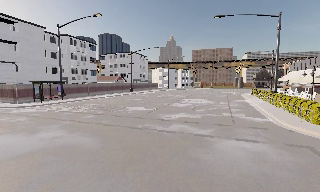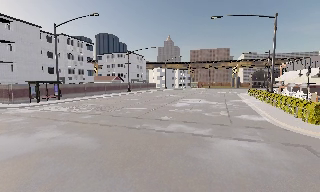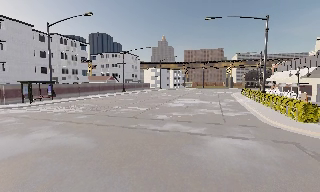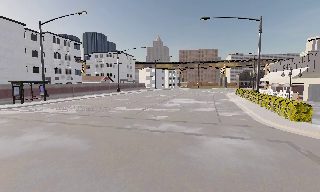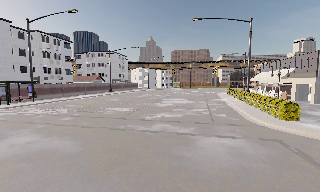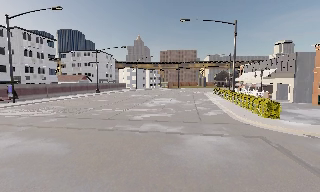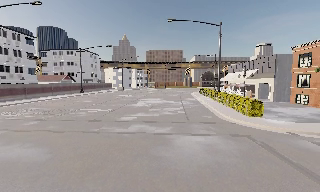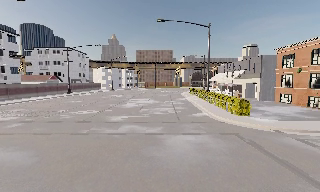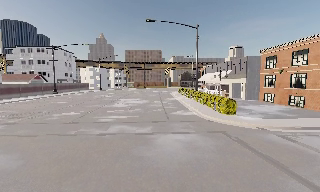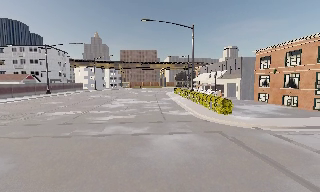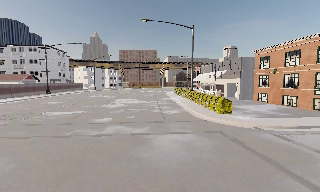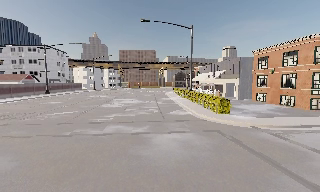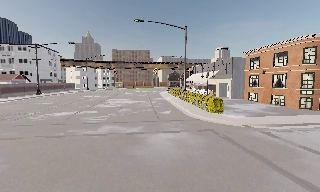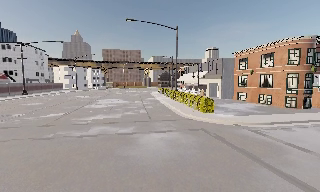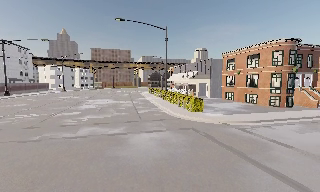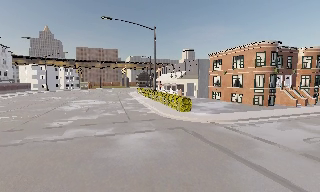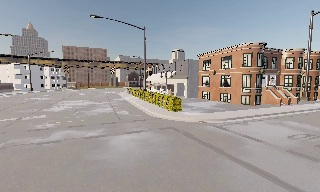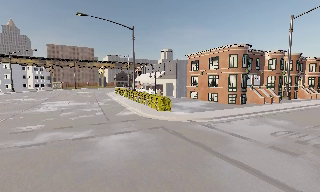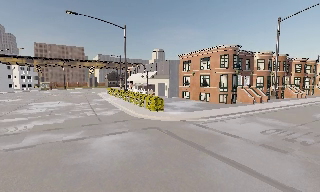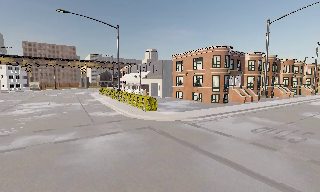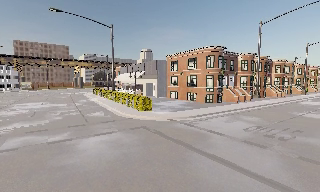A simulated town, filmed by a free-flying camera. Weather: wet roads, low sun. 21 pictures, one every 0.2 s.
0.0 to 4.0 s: The camera swings to its right by about 55 degrees, and the scene slides to the left. It travels to its left, about 1 m.
The film runs forward here.
